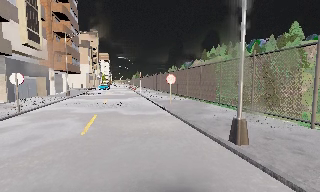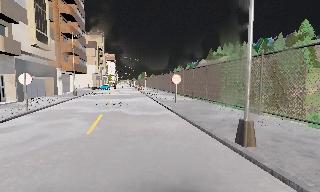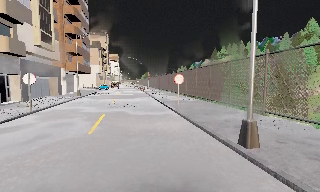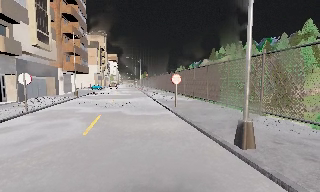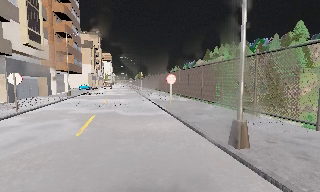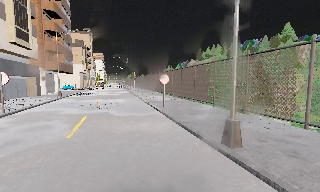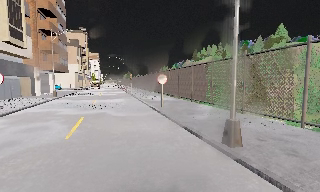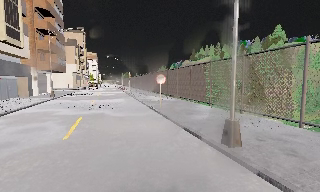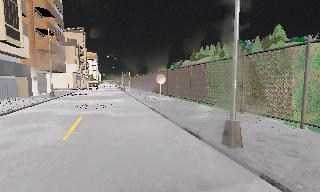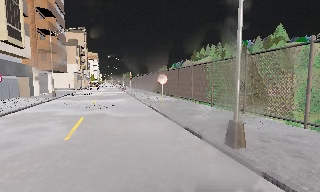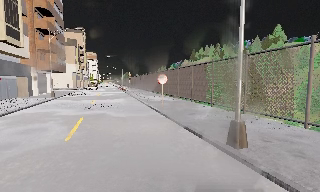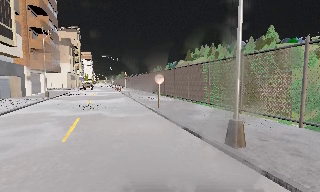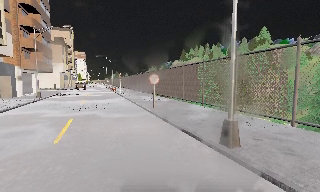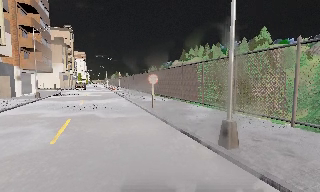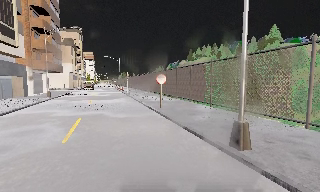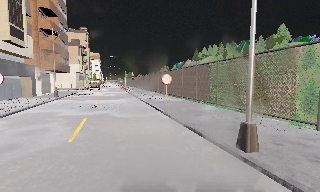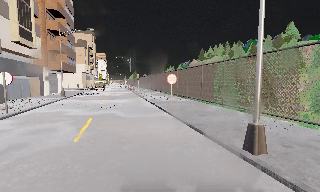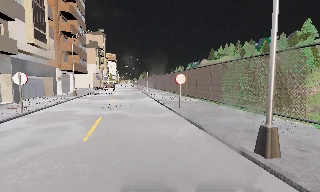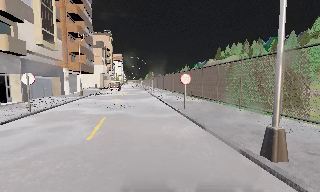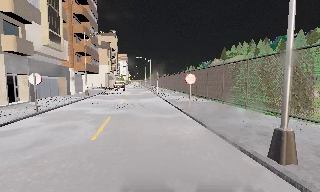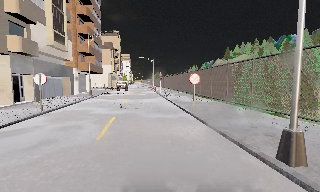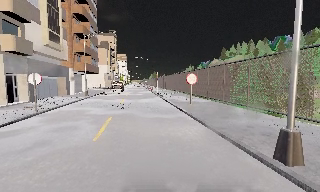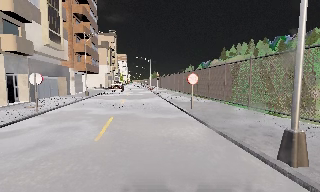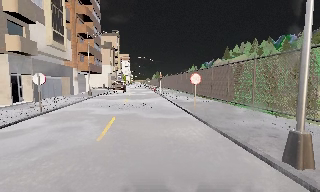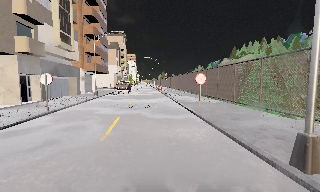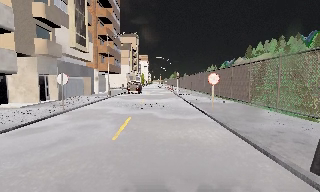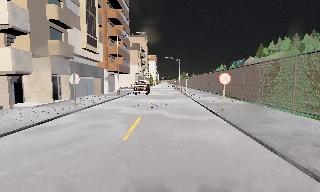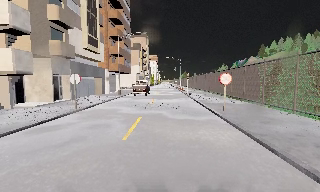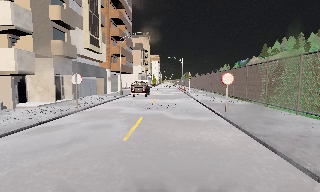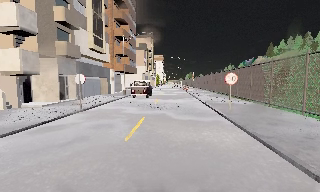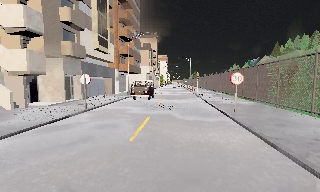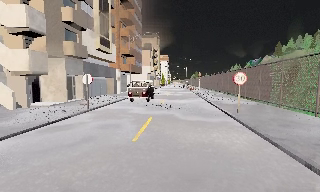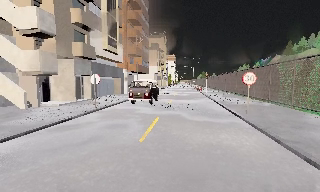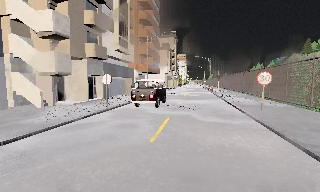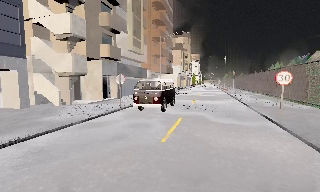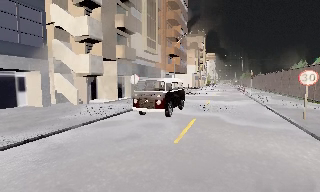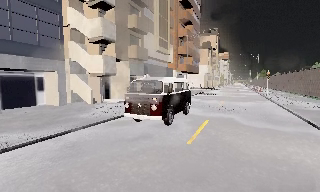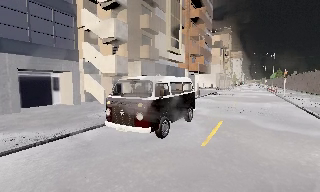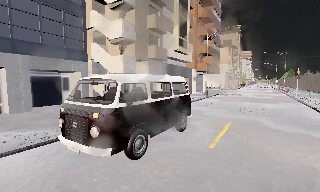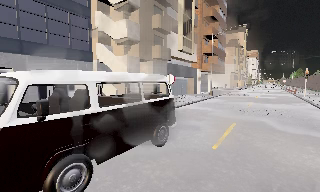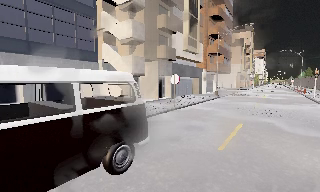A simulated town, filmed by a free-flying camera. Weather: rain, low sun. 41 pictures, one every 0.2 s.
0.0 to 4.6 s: The camera travels forward, about 1 m, so what stands in front looms larger.
4.6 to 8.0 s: The camera pans to its left, which is counterclockwise from overhead, by about 45 degrees. It travels forward, about 0.5 m.
The film runs forward here.
